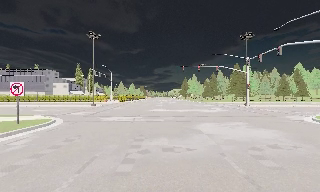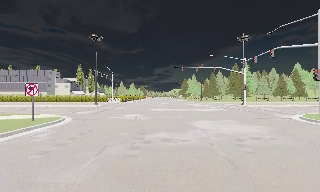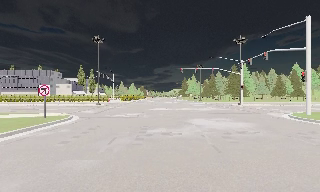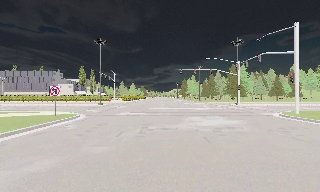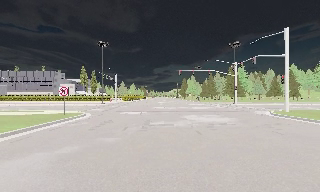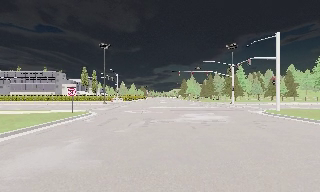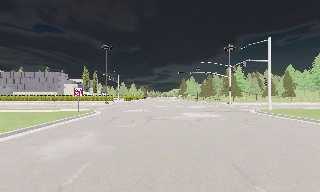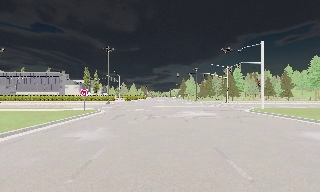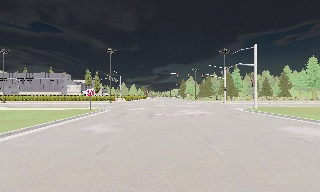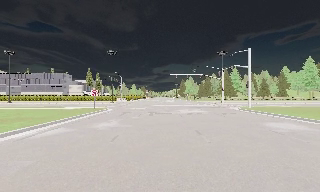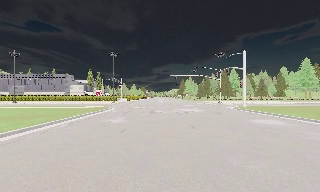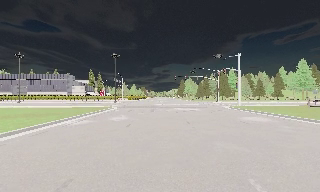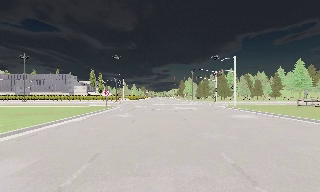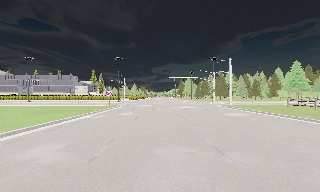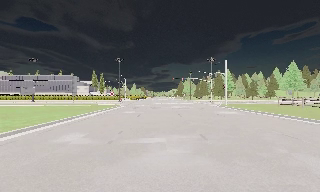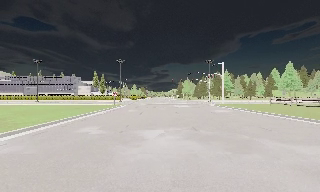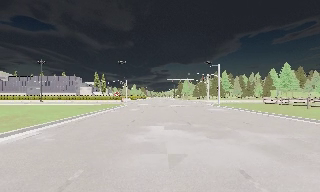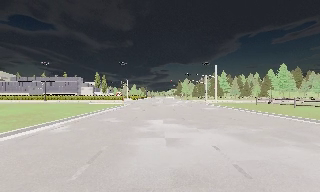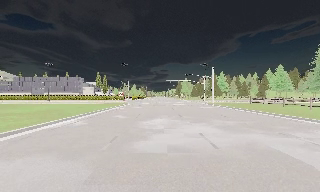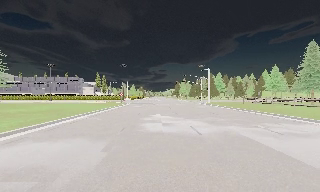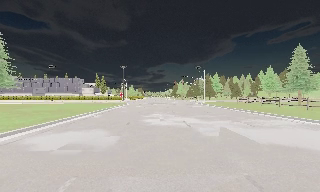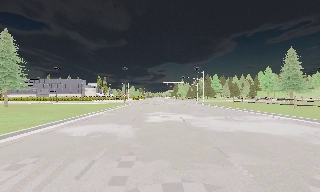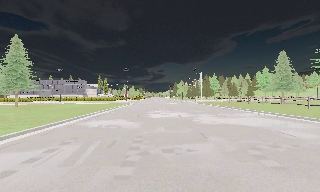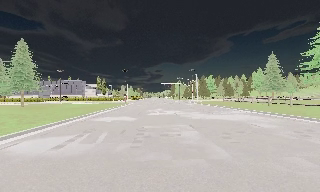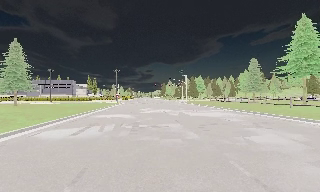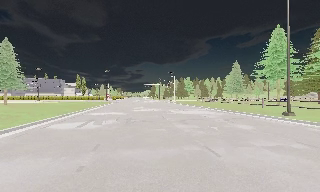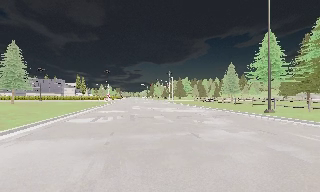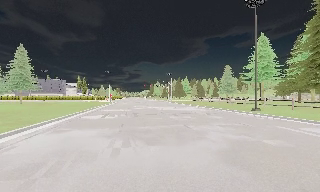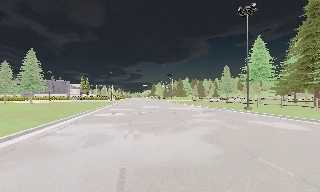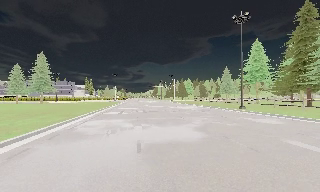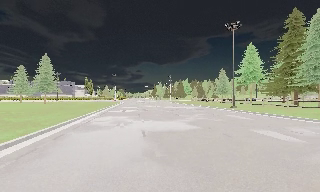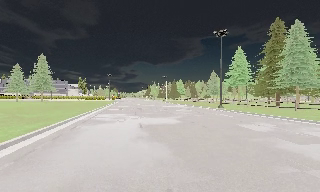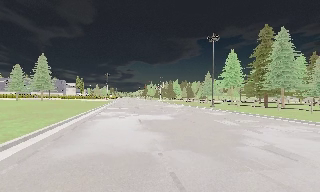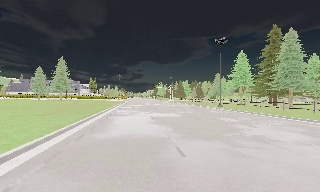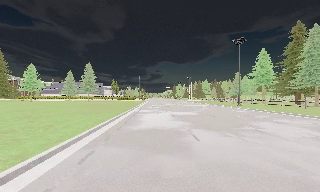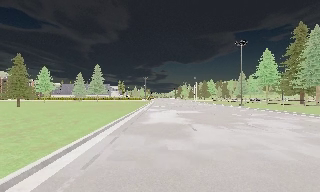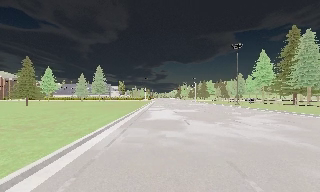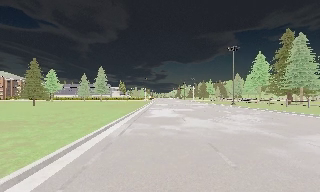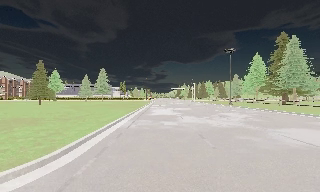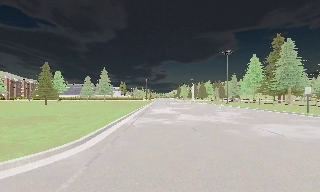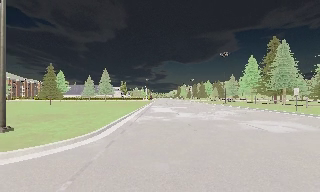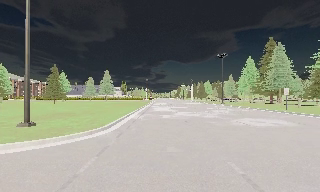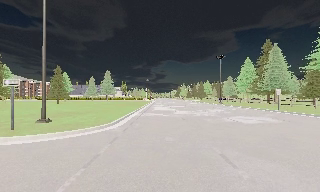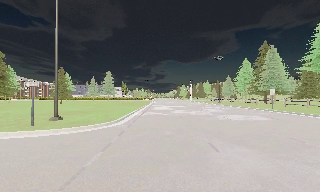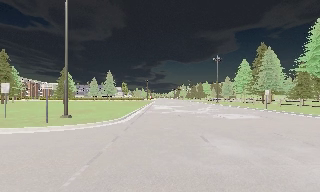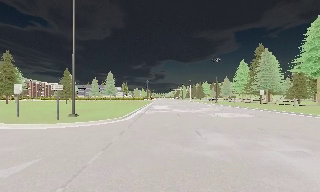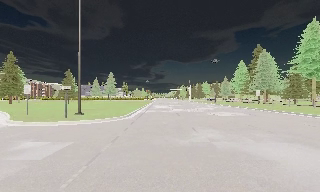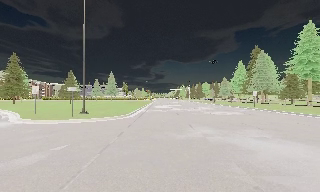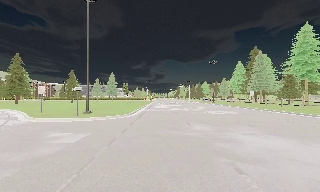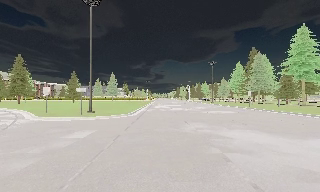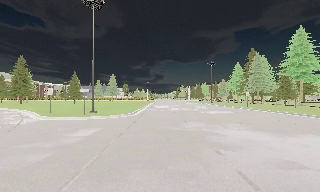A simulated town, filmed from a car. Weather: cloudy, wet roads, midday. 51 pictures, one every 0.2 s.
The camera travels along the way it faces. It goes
backward.
0.0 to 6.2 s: The camera swings to its right by about 10 degrees, and the scene slides to the left. It travels backward, about 50 m, so what stands in front gets smaller. It gains speed.
6.2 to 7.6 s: The scene slides to the right, as the camera pans about 10 degrees to its left. It travels backward, about 12 m, so what stands in front gets smaller.
7.6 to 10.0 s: The camera travels backward, about 12 m, so what stands in front gets smaller. It loses speed.
The film runs backward here.
